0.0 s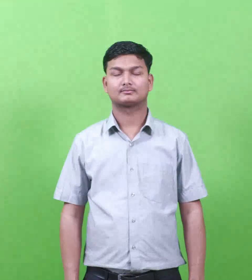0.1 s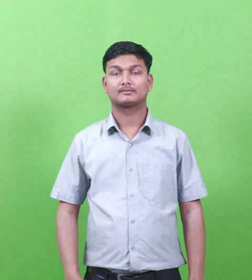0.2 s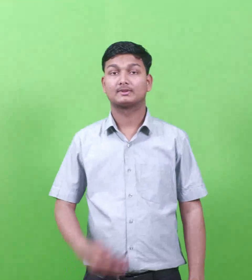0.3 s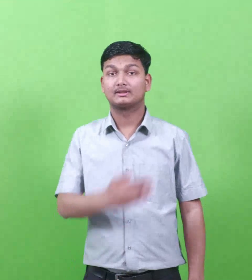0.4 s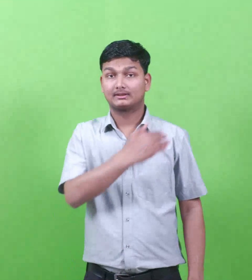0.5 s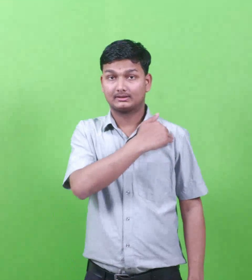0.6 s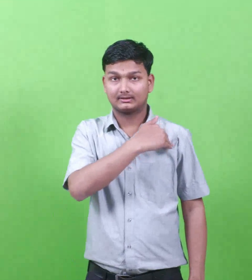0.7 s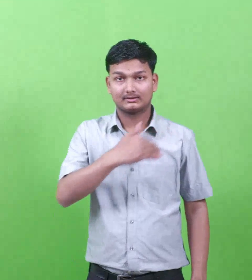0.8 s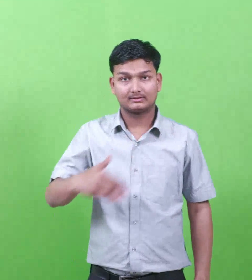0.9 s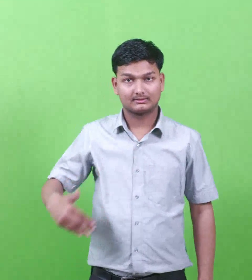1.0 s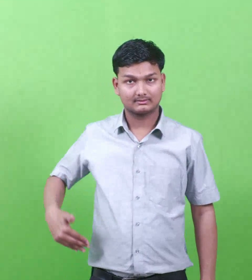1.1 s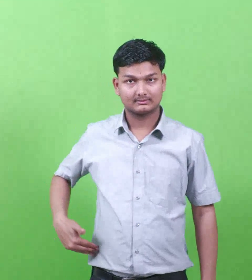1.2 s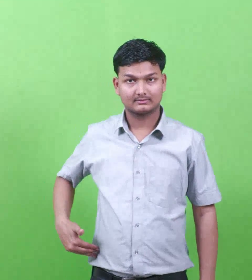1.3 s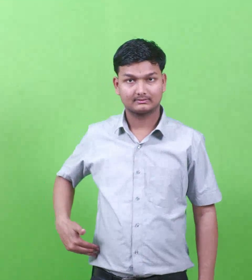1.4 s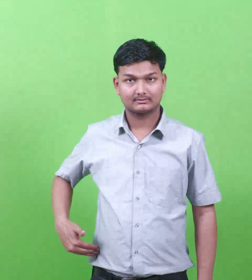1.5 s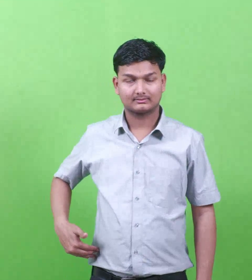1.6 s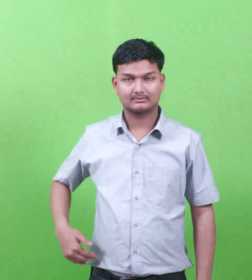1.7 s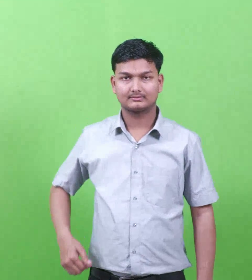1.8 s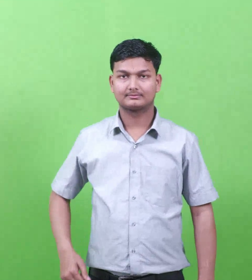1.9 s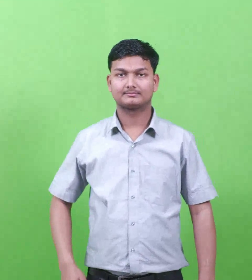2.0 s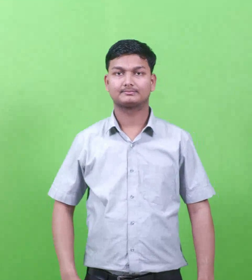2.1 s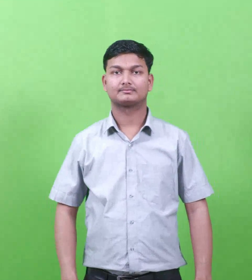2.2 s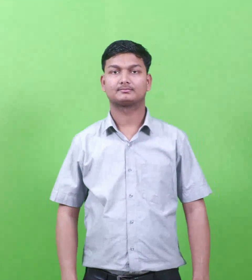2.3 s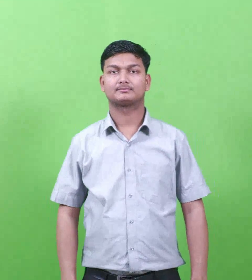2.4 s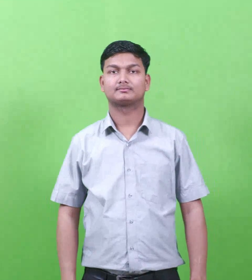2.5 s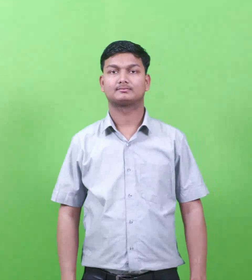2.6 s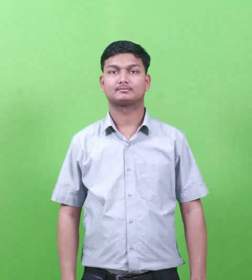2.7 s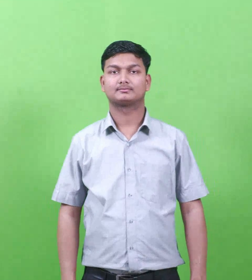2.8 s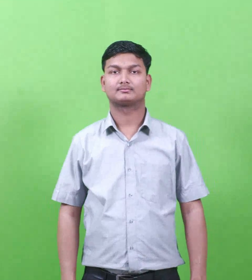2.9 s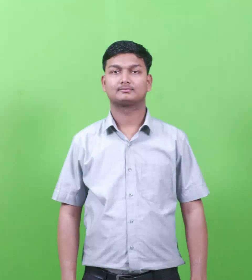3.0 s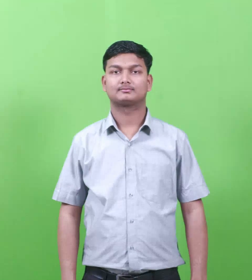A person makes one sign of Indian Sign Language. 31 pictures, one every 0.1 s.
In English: shadrach
